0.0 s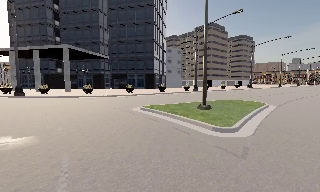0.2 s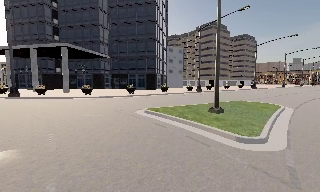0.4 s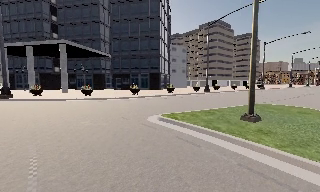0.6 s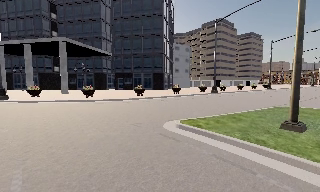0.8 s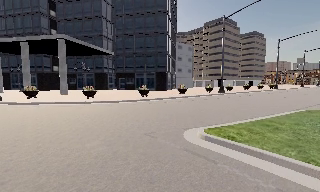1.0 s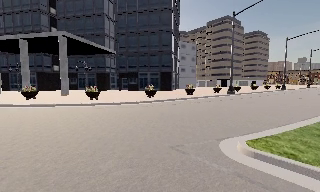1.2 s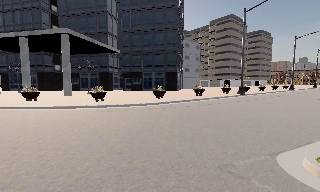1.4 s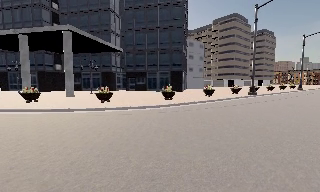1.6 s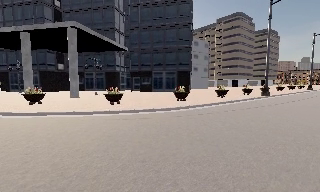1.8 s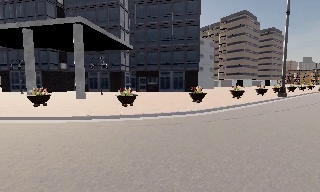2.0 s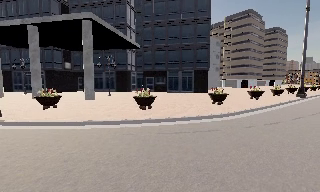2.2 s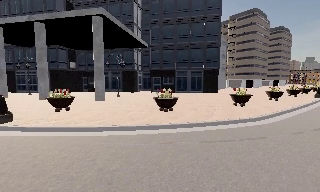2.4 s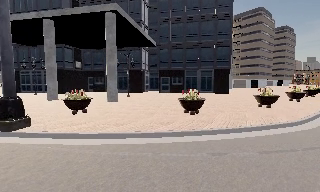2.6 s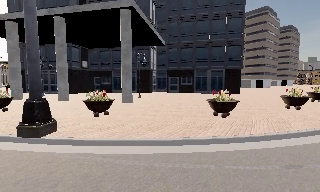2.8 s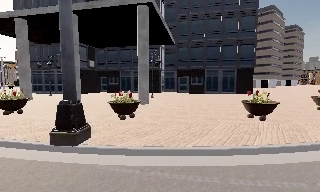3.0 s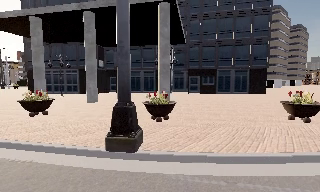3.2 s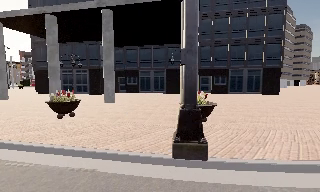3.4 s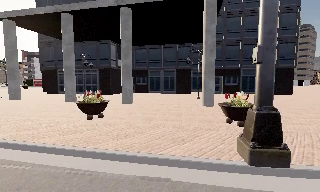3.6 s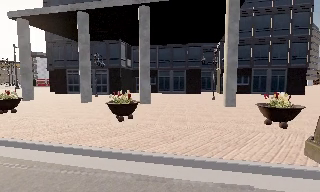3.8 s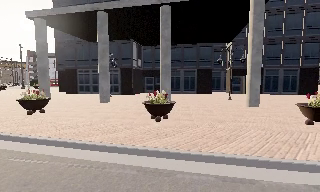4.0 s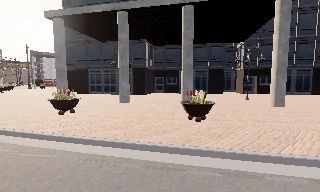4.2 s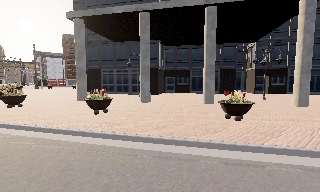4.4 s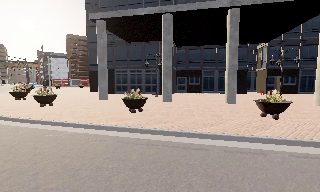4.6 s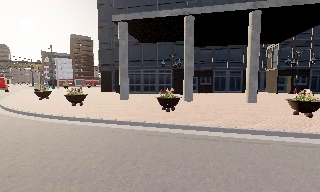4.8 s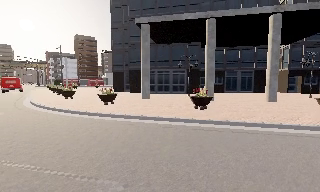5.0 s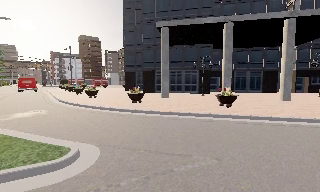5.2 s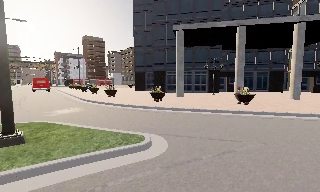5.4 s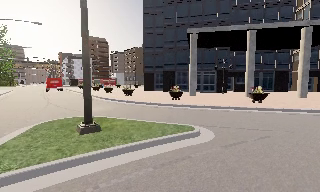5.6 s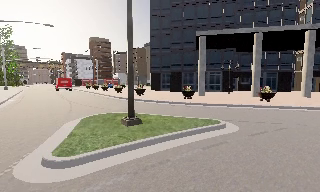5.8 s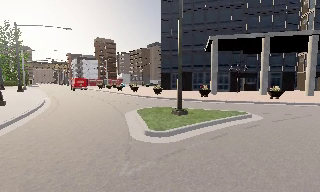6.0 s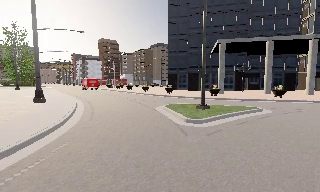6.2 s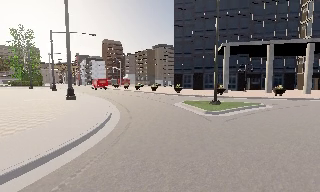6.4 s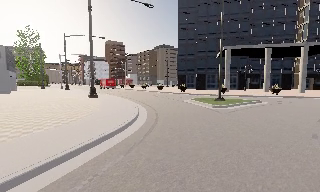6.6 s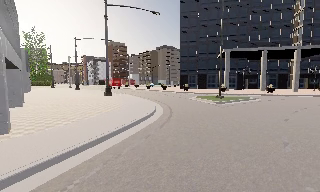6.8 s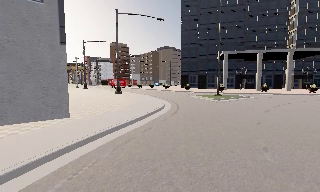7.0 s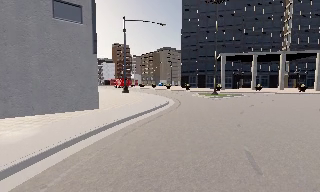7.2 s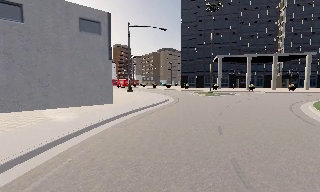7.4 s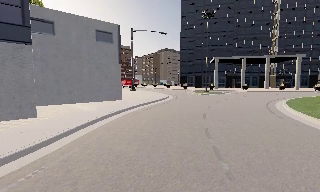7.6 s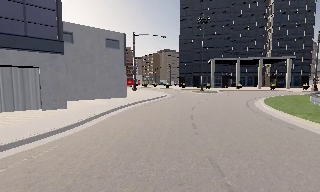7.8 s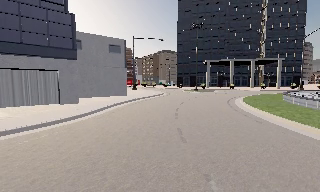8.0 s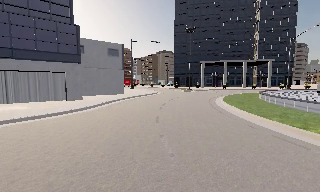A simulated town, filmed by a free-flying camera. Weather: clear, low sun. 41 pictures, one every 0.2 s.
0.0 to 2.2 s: The camera travels forward and to its left, about 15 m, so what stands in front looms larger.
2.2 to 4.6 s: The camera travels to its left, about 18 m, so close, fixed things drift to the right.
4.6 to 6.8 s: The camera travels backward and to its left, about 20 m, so what stands in front gets smaller.
6.8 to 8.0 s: The camera travels backward, about 14 m, so what stands in front gets smaller.
The film runs forward here.
